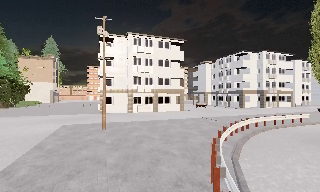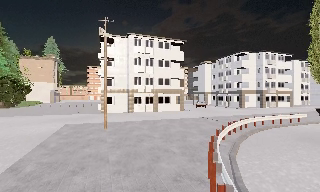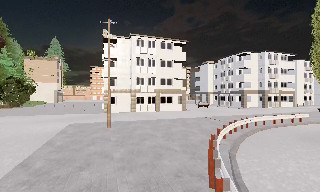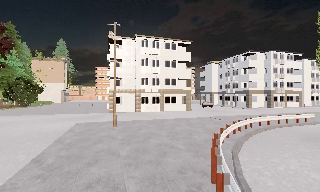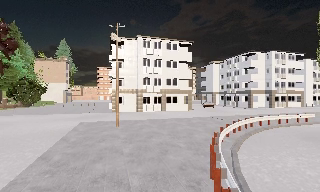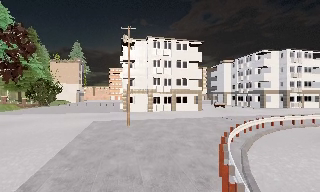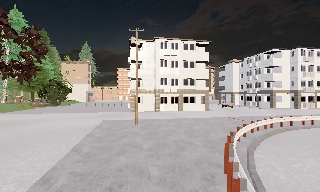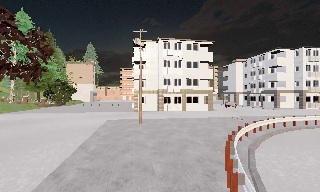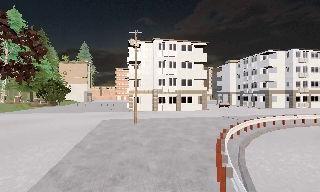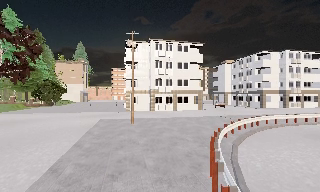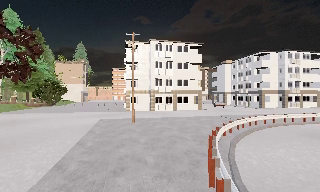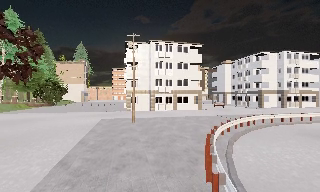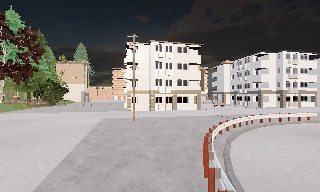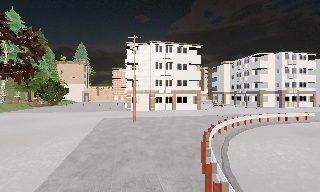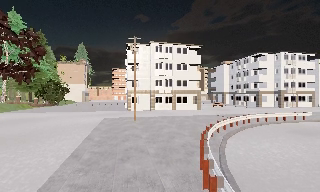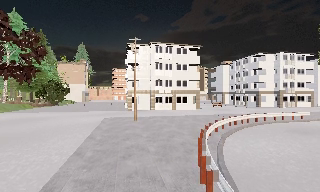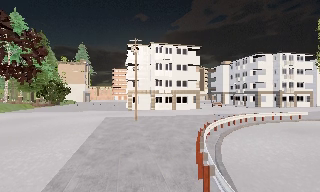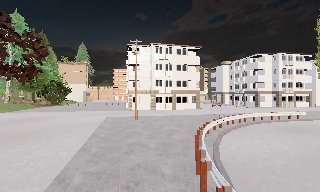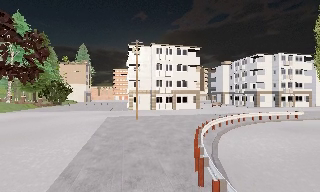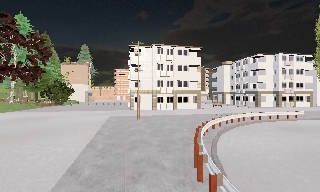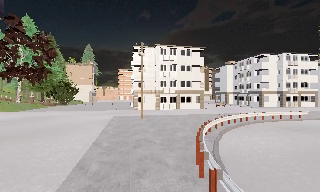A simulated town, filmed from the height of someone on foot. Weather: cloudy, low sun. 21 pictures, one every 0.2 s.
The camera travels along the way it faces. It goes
backward.
0.0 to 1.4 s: The scene slides to the right, as the camera pans about 10 degrees to its left. It travels backward, about 1.5 m, so what stands in front gets smaller.
1.4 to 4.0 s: The camera travels backward, about 3 m, so what stands in front gets smaller.
The film runs backward here.
